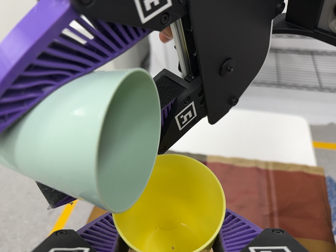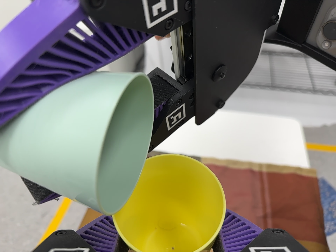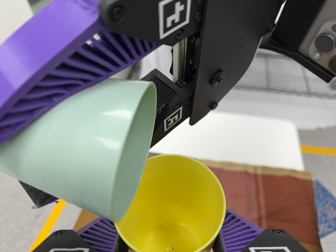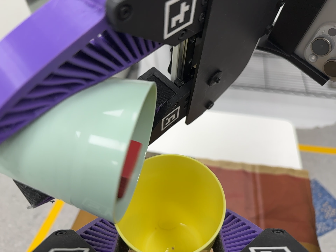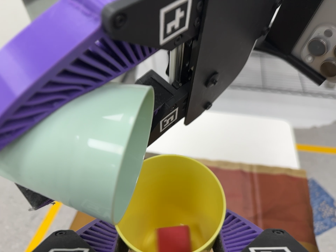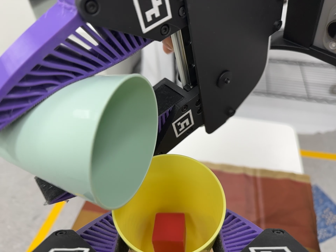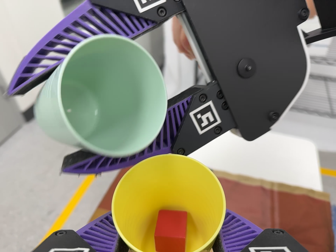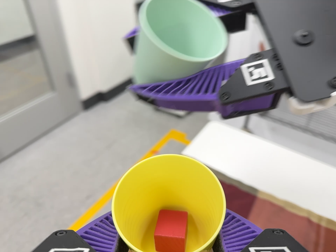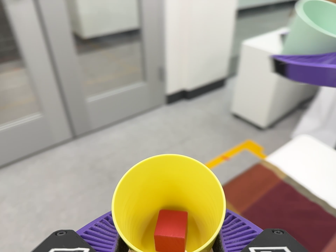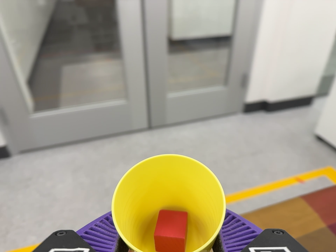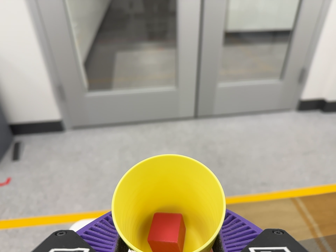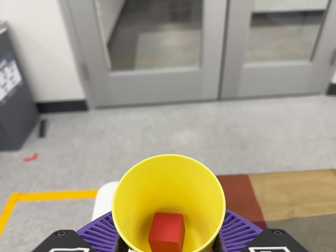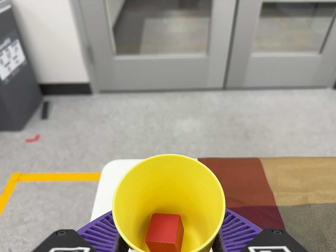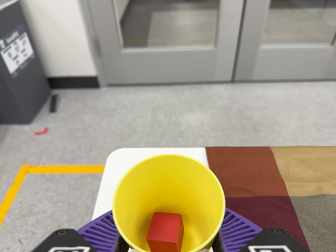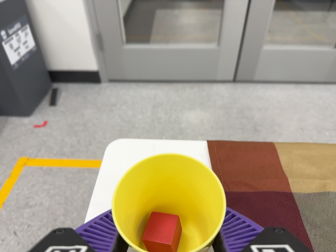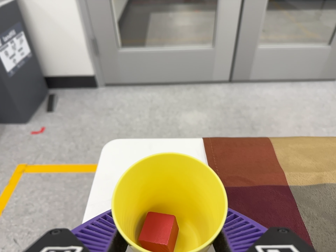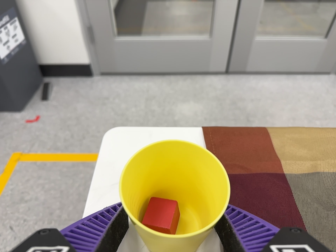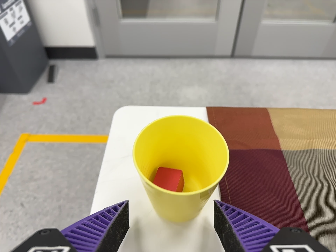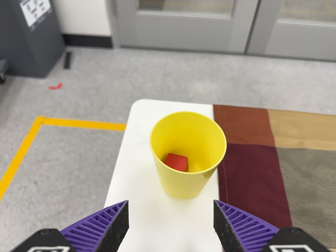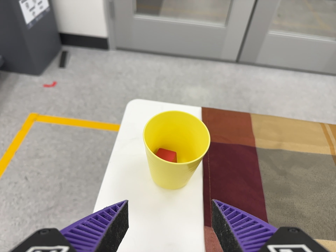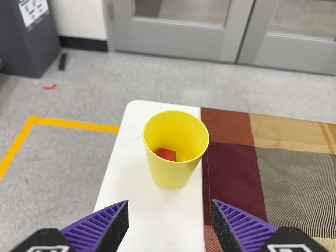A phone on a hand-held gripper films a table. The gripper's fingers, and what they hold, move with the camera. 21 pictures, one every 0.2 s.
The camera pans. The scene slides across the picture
to the right.
The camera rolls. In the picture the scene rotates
clockwise.
0.0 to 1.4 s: The scene slides to the right, as the camera pans about 10 degrees to its left. It rolls about its line of sight by about 15 degrees, and the scene rotates clockwise.
1.4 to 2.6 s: The camera pans to its left by about 45 degrees. It travels toward the bottom of its view and to its left, about 22 cm, so close, fixed things drift upward. It rolls about its line of sight by about 35 degrees, and the scene rotates clockwise.
2.6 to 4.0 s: The camera travels backward, about 12 cm, so what stands in front gets smaller.
The film runs forward here.
